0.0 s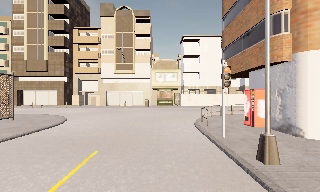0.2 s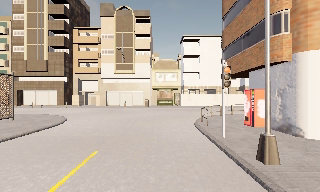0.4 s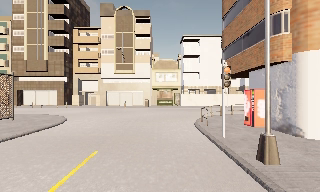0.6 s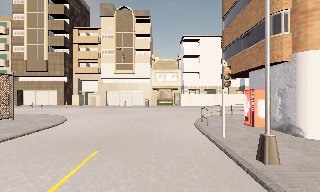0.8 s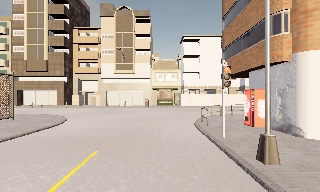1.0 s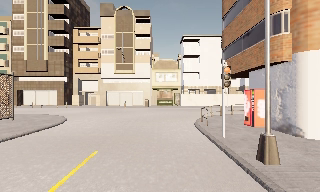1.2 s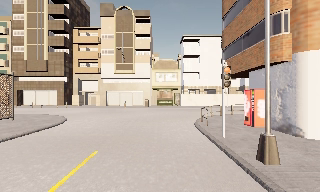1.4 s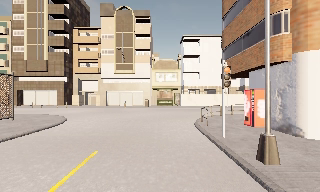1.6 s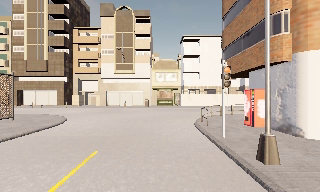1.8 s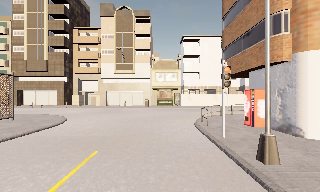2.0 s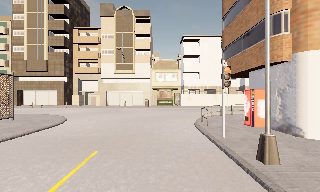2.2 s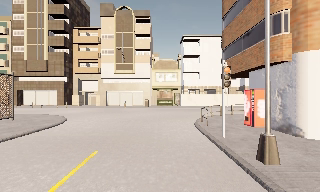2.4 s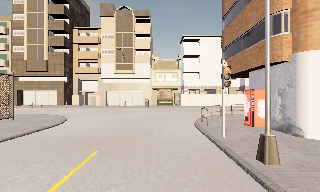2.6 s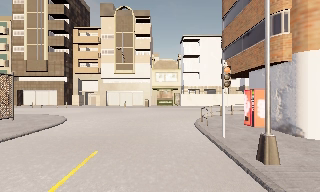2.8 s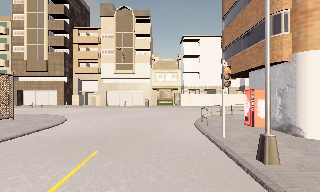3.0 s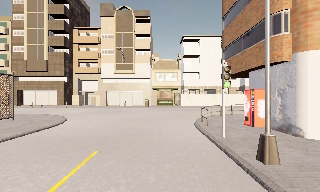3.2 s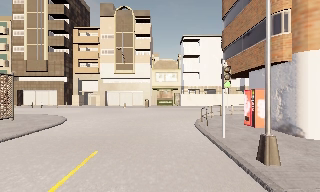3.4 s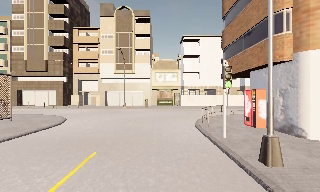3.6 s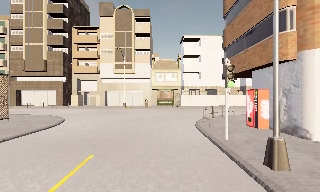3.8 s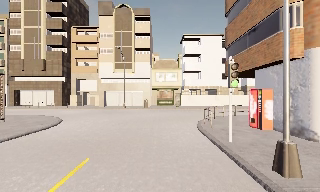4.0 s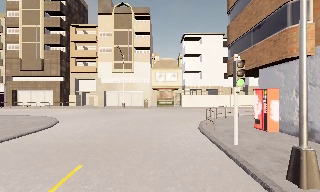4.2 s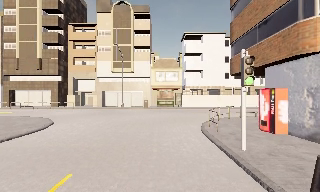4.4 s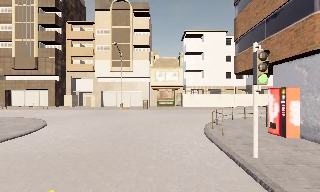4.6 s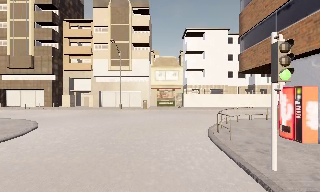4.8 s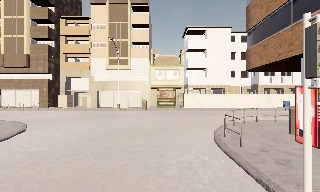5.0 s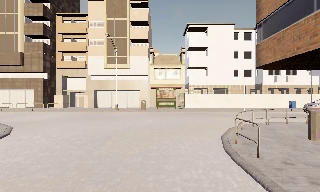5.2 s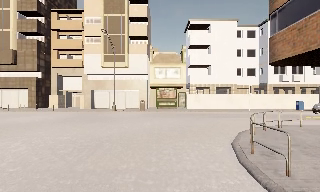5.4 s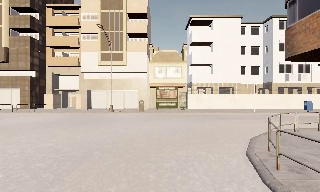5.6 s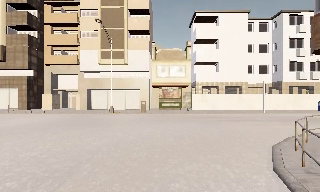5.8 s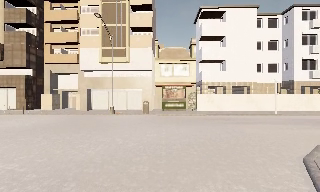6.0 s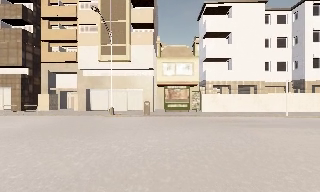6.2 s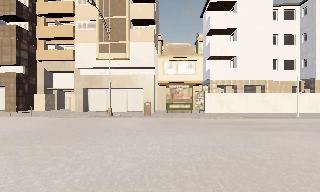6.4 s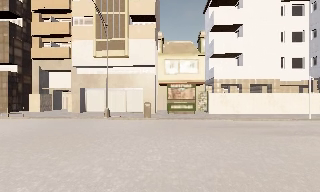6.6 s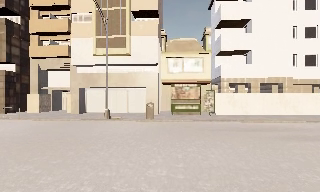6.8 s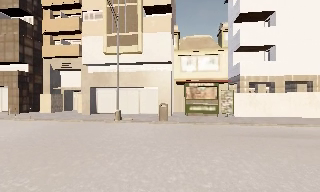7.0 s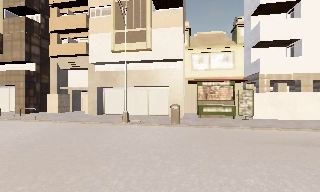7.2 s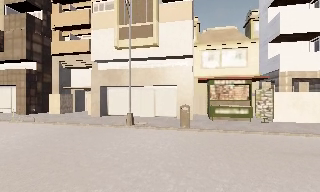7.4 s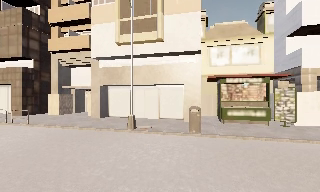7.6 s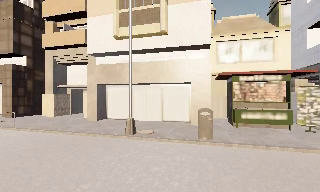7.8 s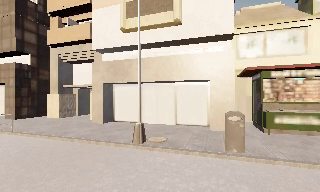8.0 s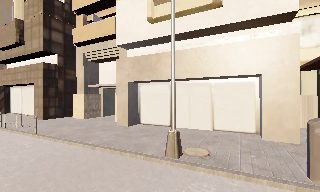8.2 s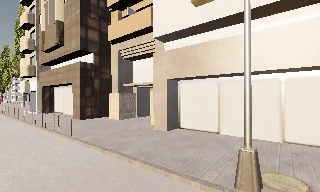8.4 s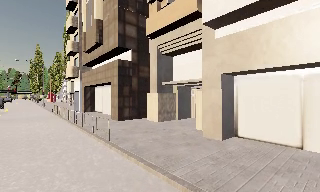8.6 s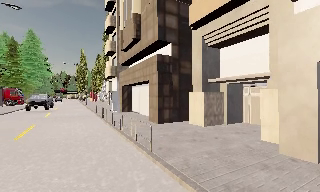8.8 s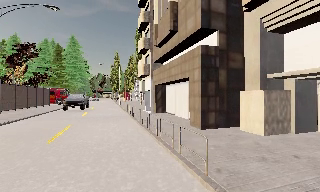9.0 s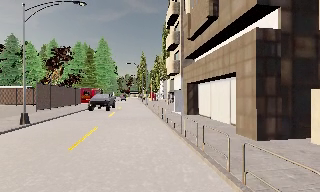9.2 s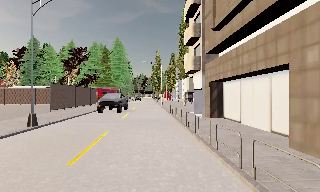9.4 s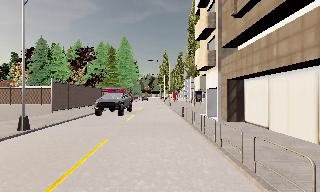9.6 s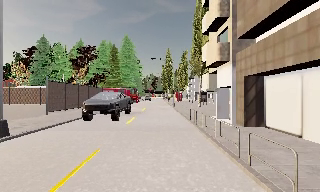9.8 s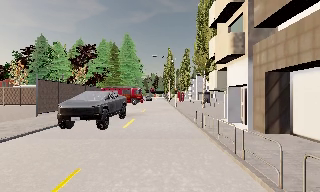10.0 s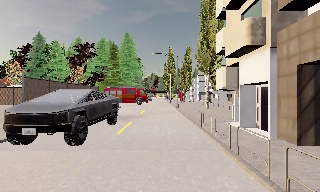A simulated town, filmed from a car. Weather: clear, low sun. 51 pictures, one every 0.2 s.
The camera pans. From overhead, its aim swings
counterclockwise.
The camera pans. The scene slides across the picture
to the right.
0.0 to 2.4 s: The camera keeps its place and its aim.
2.4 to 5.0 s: The camera travels forward, about 4.5 m, so what stands in front looms larger. It gains speed.
5.0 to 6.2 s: The camera travels forward, about 6 m, so what stands in front looms larger.
6.2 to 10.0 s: The camera pans to its left, which is counterclockwise from overhead, by about 85 degrees. It travels forward, about 25 m.
The film runs forward here.
